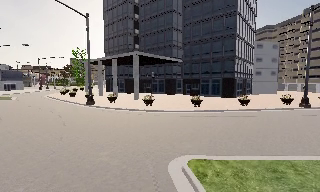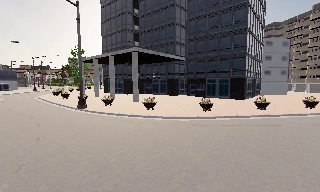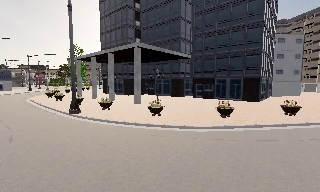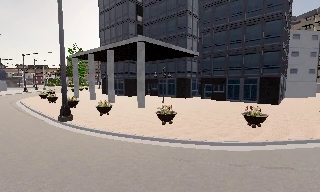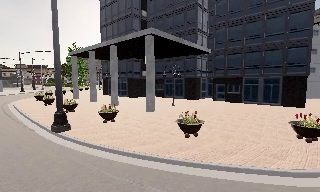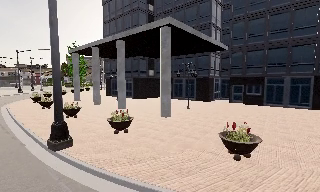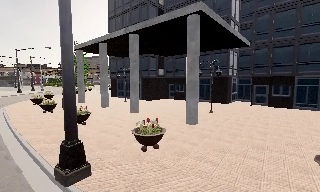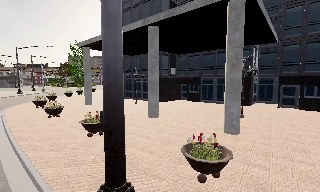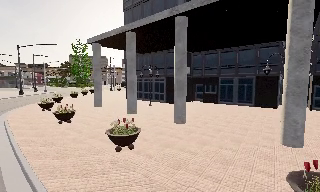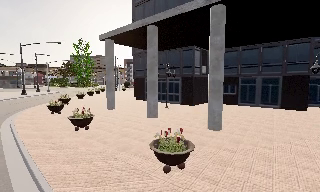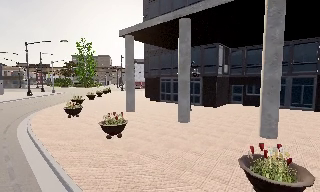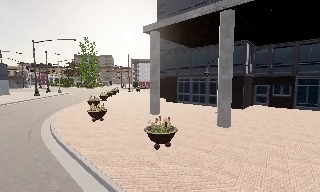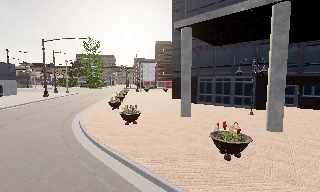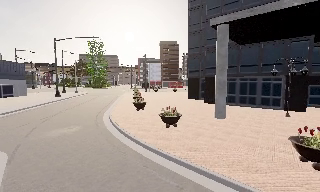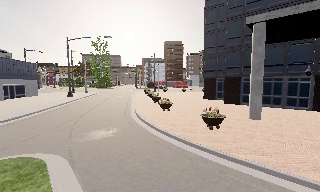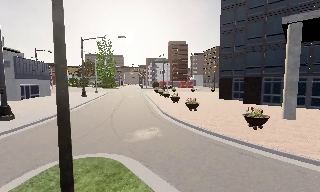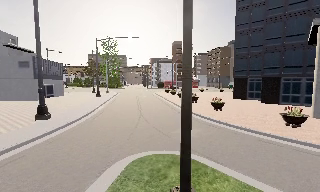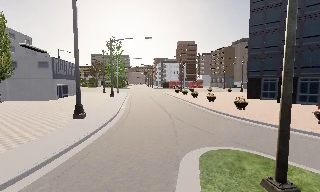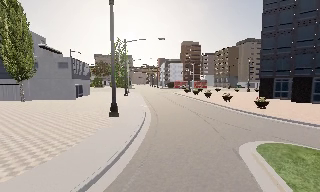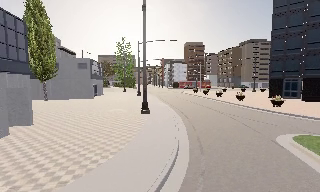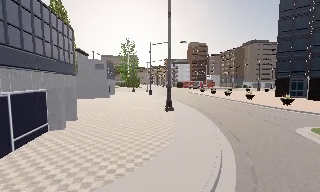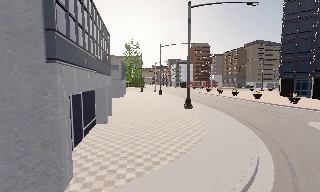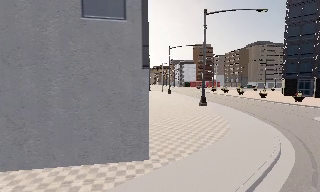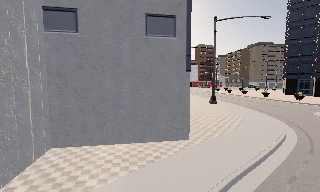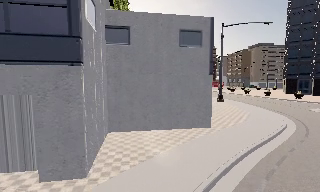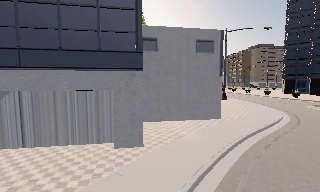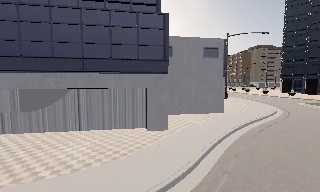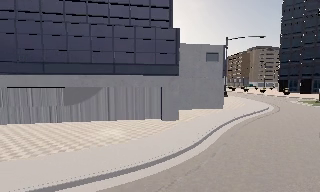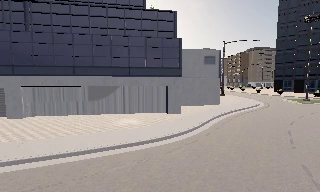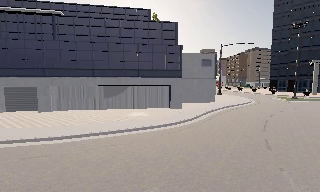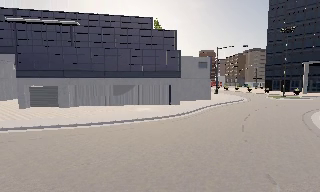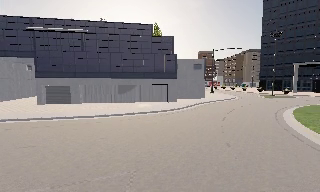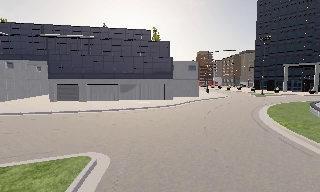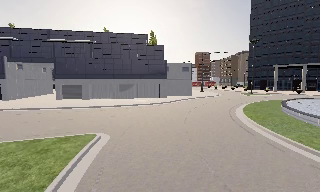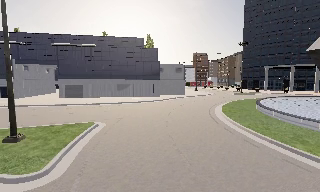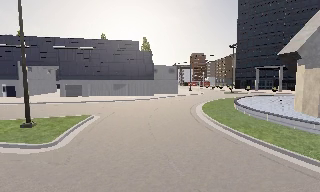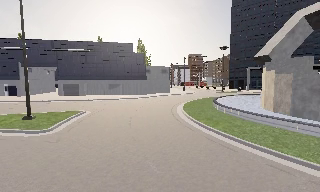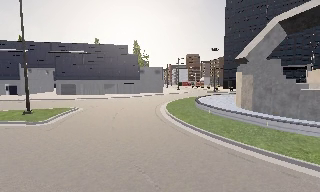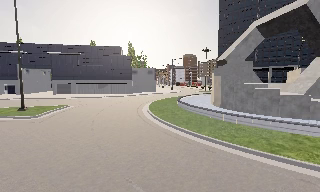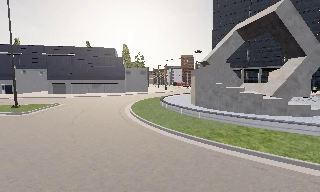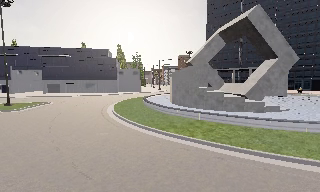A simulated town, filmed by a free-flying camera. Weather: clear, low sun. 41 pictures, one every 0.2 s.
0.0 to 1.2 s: The camera travels forward, about 16 m, so what stands in front looms larger.
1.2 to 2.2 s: The camera travels to its left and forward, about 12 m, so close, fixed things drift to the right.
2.2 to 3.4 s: The camera travels to its left, about 15 m, so close, fixed things drift to the right.
3.4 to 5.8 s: The camera travels backward and to its left, about 30 m, so what stands in front gets smaller.
5.8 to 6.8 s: The camera travels backward, about 13 m, so what stands in front gets smaller.
6.8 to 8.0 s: The camera travels backward and to its right, about 15 m, so what stands in front gets smaller.
The film runs forward here.
